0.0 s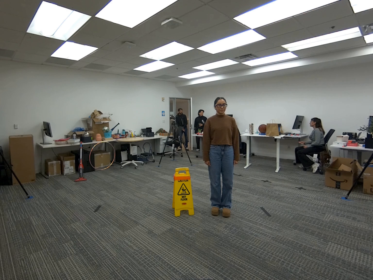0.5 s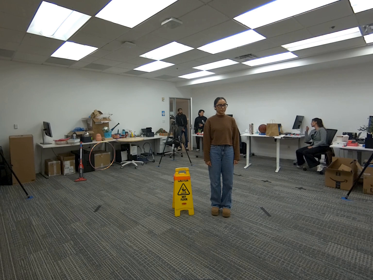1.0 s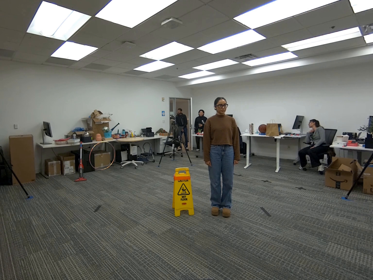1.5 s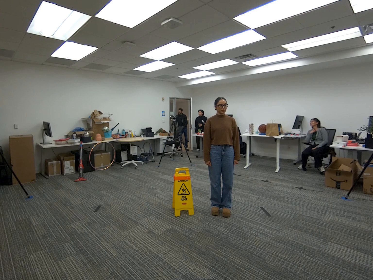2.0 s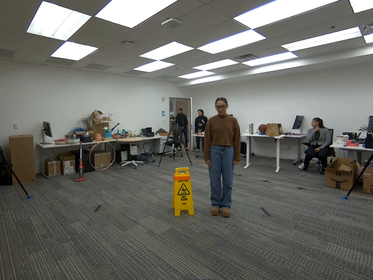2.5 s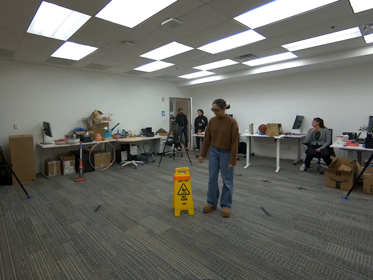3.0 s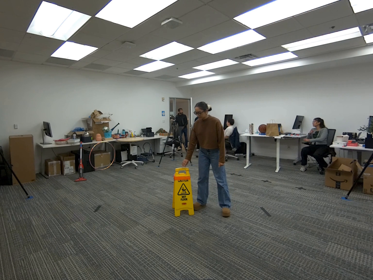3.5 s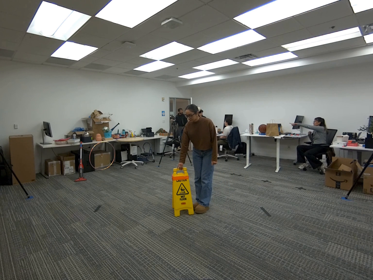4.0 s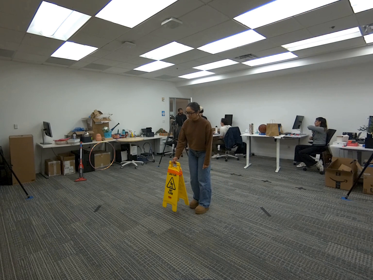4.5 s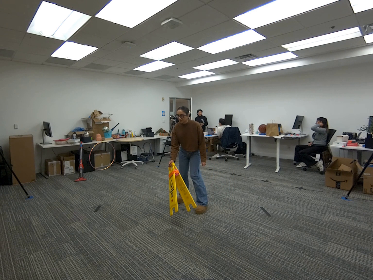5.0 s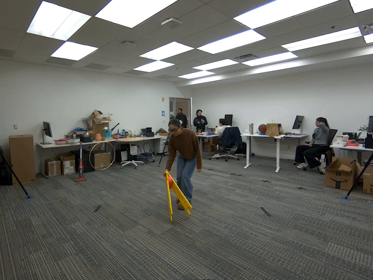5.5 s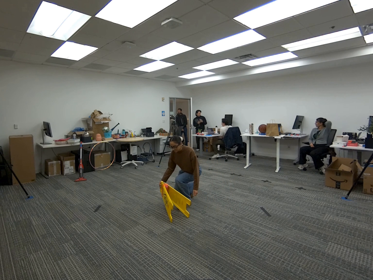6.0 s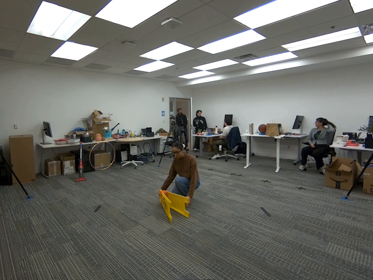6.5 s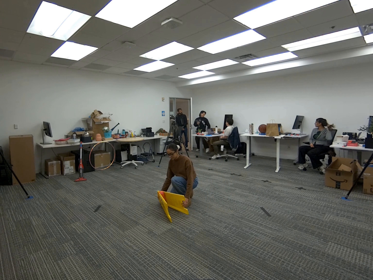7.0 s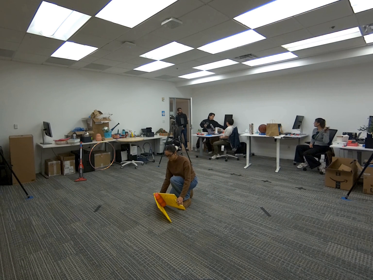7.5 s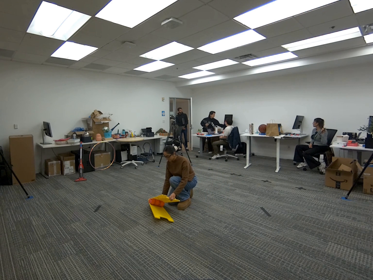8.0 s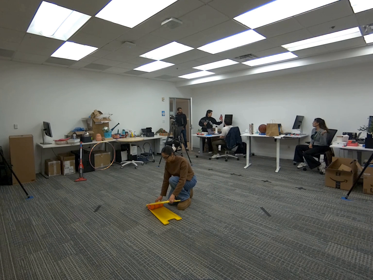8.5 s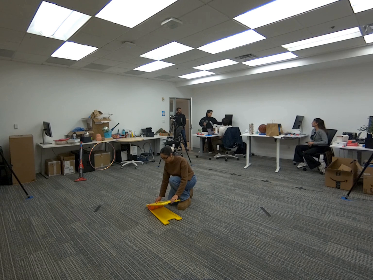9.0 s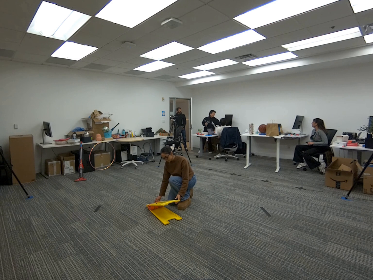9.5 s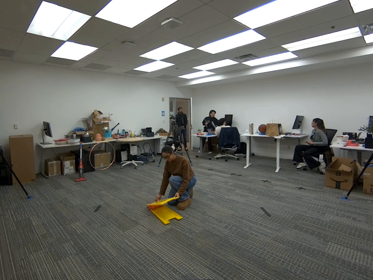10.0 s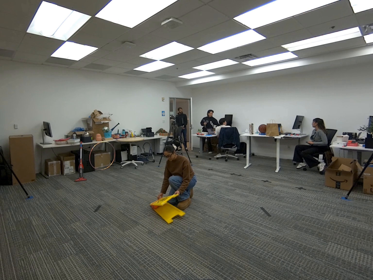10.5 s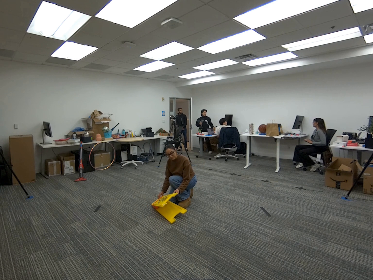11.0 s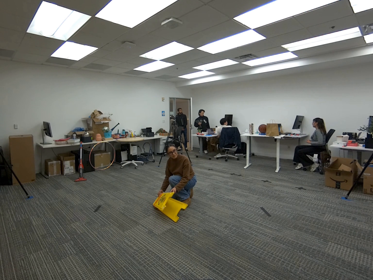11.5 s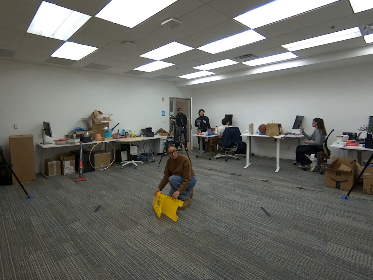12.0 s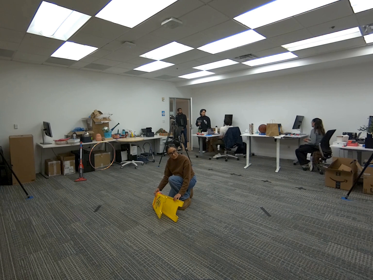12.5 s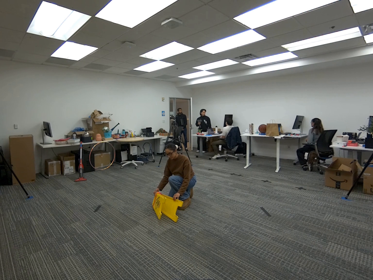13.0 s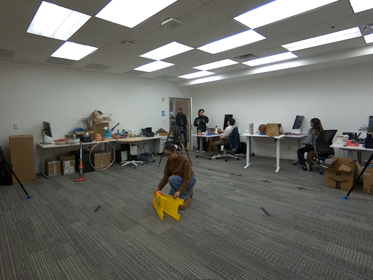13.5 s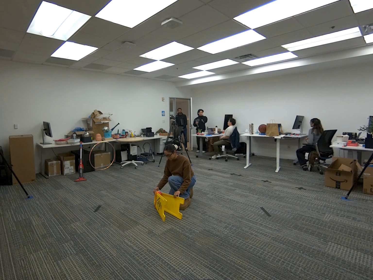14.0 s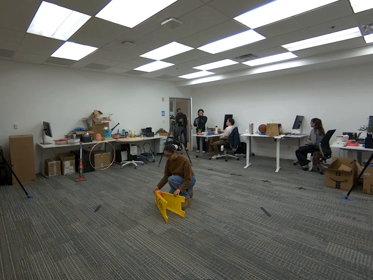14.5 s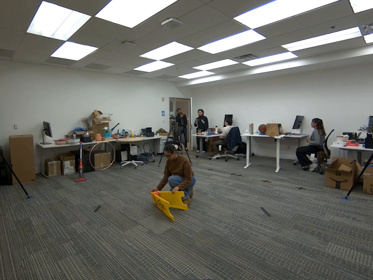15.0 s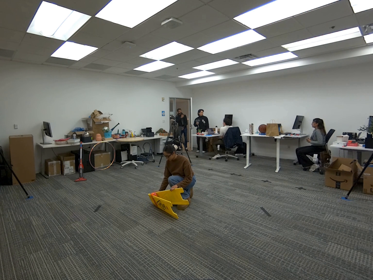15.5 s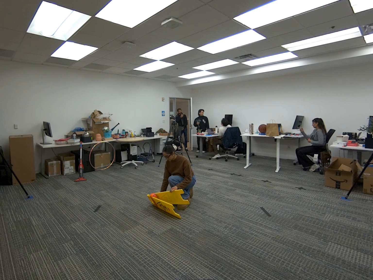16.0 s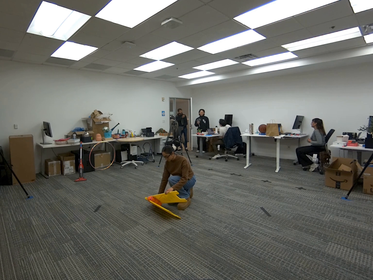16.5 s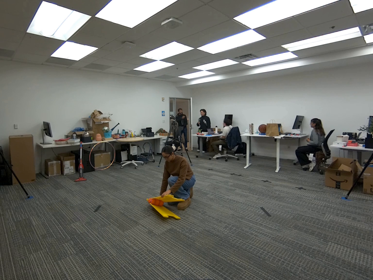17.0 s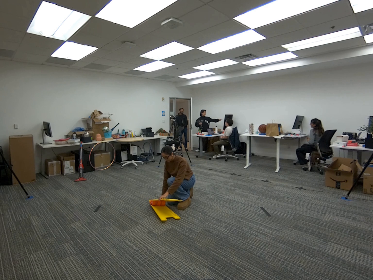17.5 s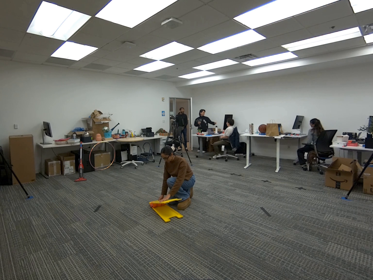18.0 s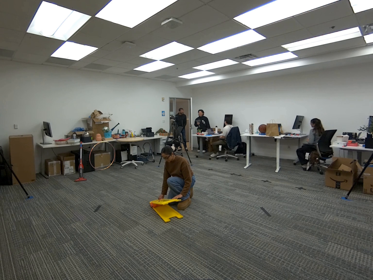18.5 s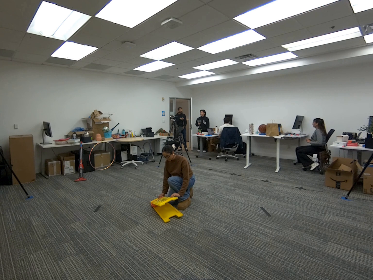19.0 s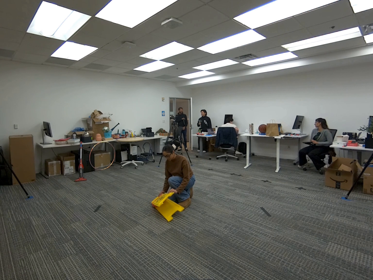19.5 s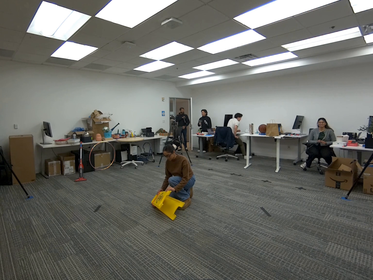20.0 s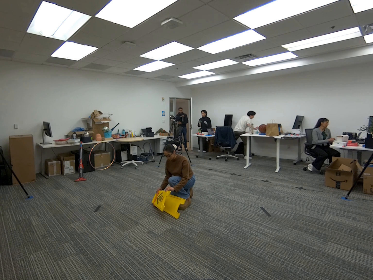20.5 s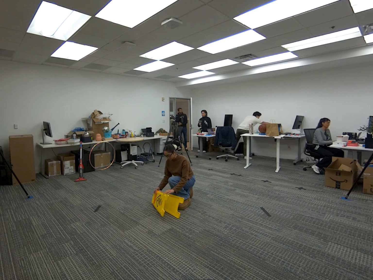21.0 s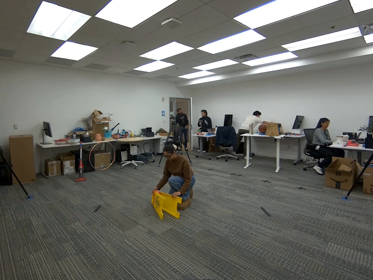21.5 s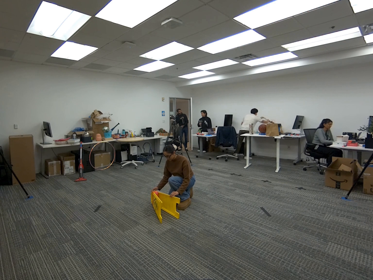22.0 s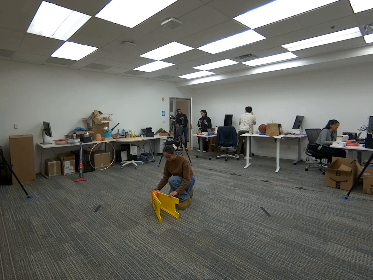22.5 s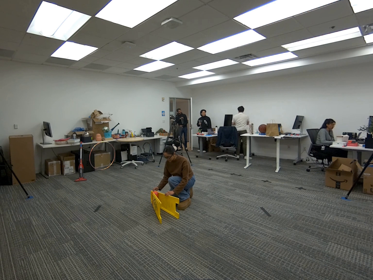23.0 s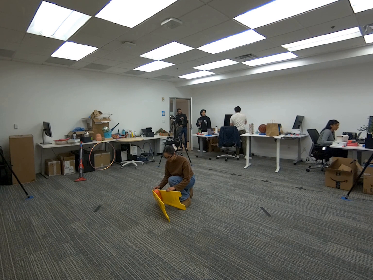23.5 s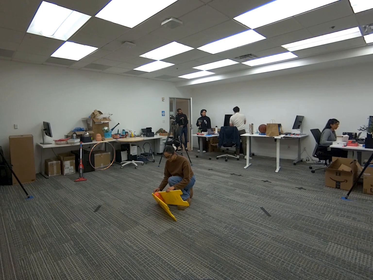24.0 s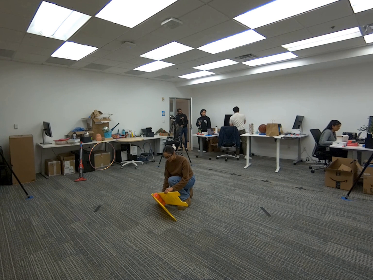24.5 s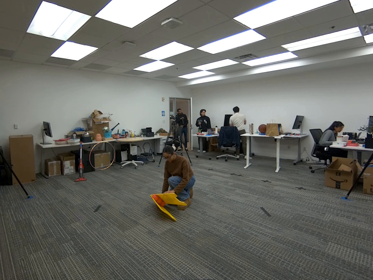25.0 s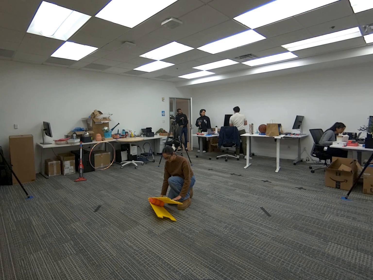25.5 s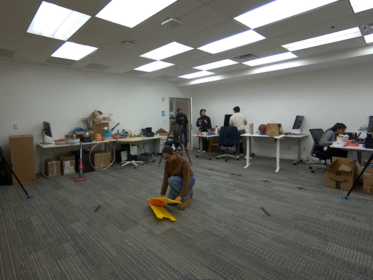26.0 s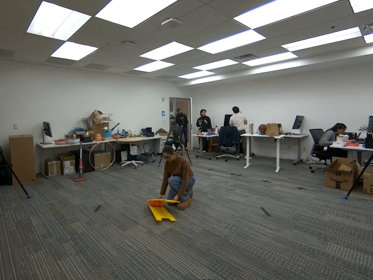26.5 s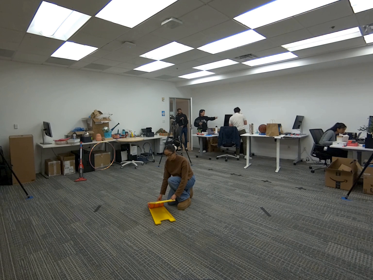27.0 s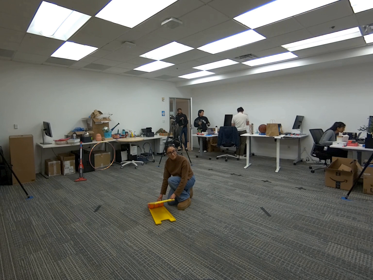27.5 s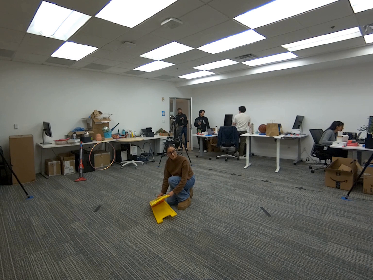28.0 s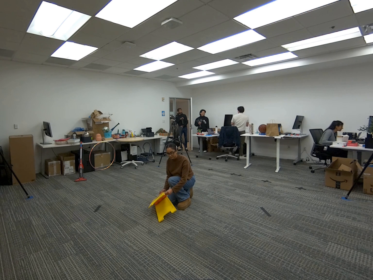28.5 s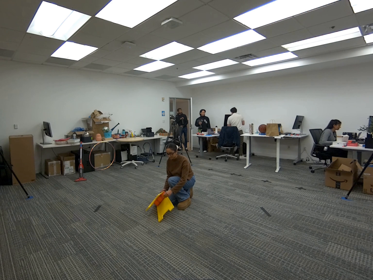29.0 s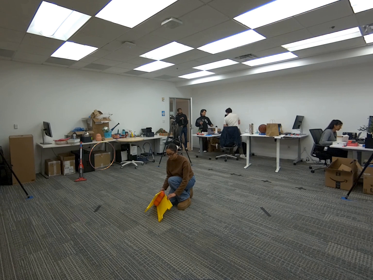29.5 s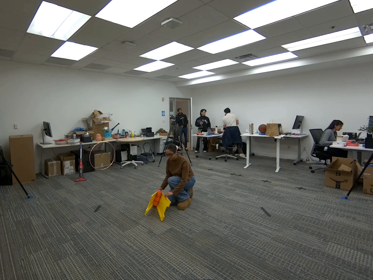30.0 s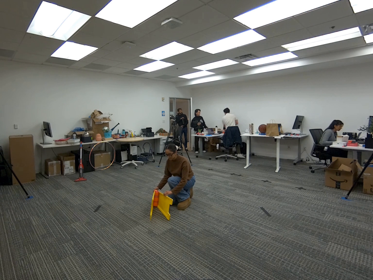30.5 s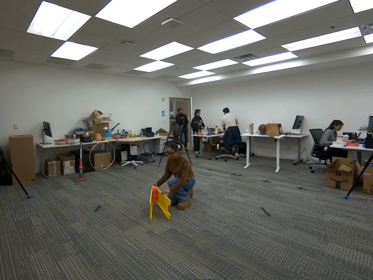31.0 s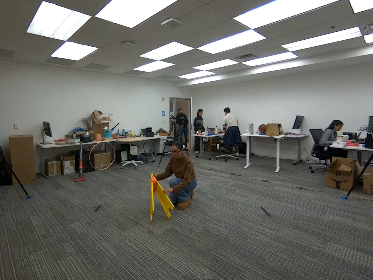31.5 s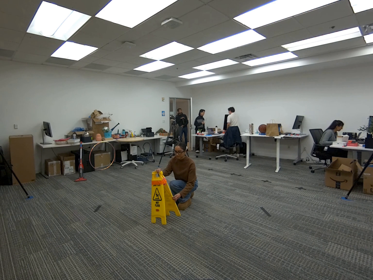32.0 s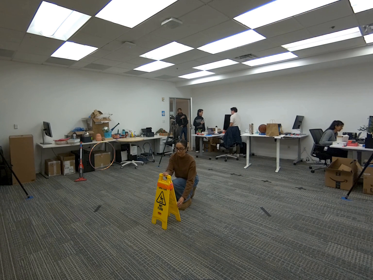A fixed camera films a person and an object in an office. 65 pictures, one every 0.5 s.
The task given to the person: Walk to the wet floor sign and use one hand to lower it to the ground. While holding the sign, begin rotating it, using your other hand for support as needed. Continue rotating the sign until finished, then place it back upright.
